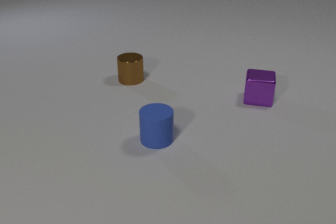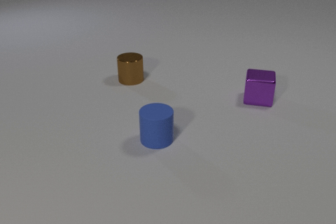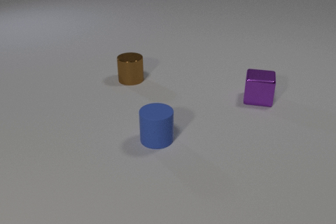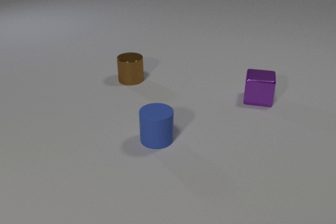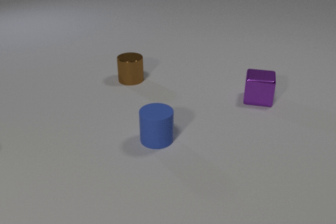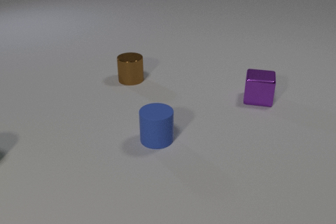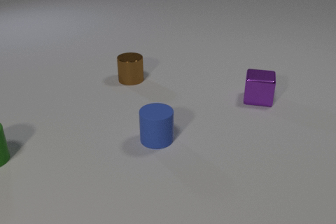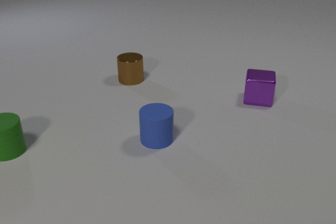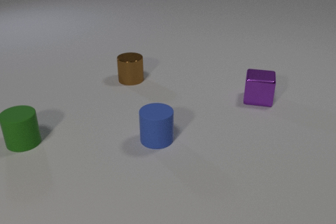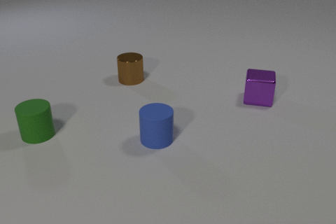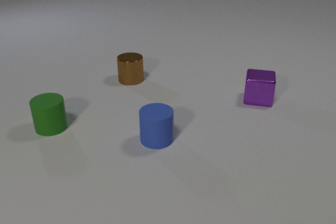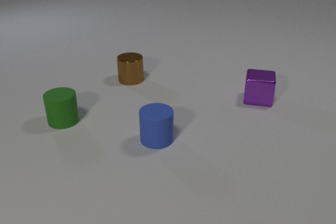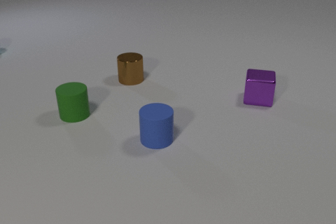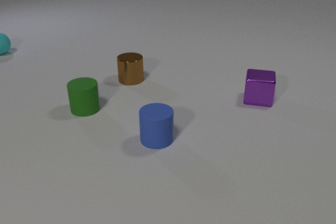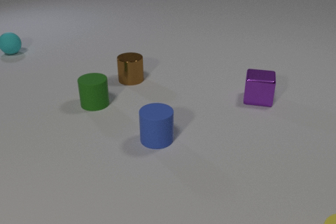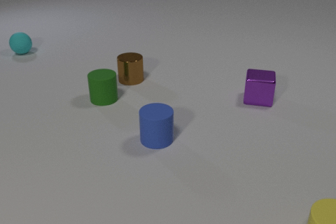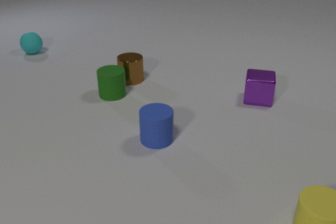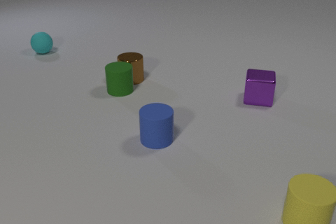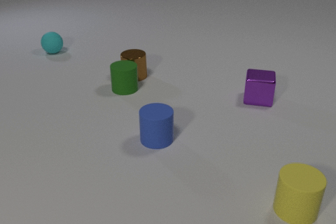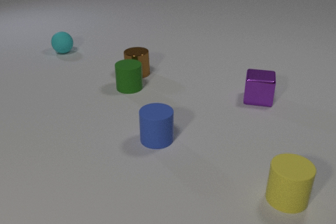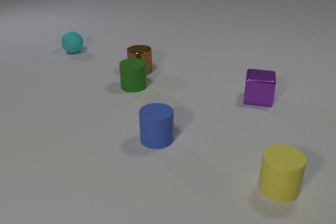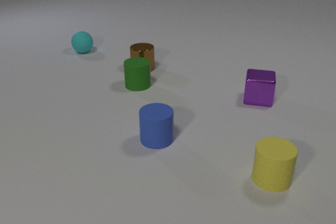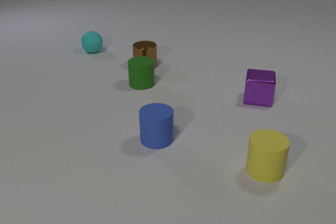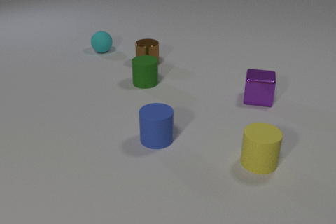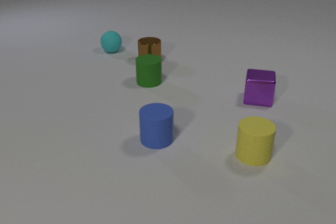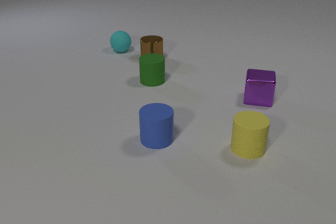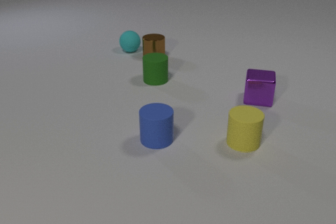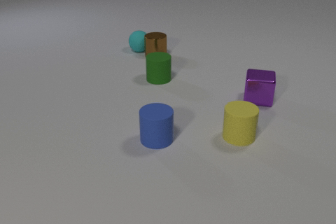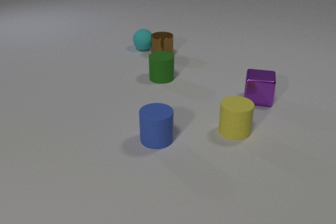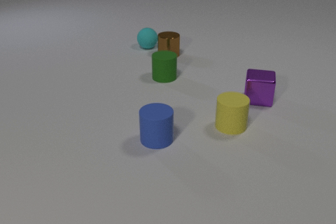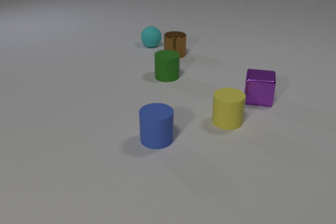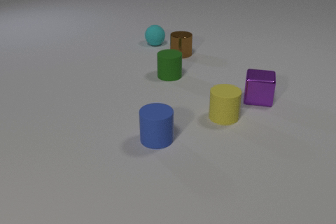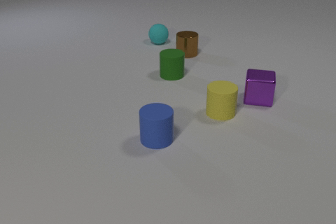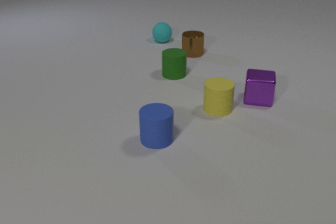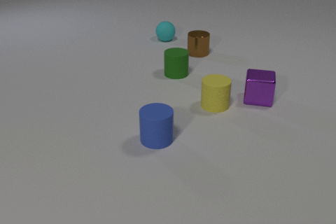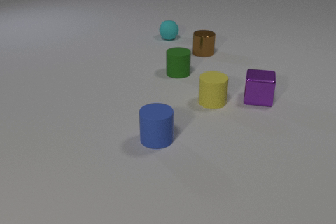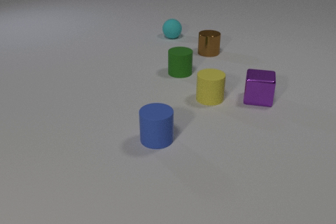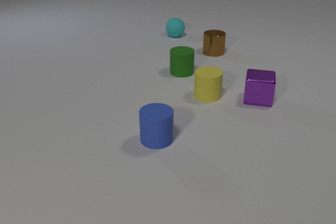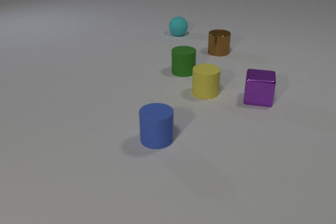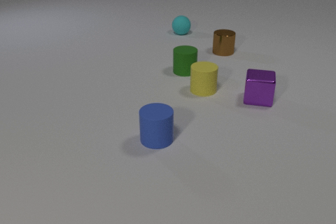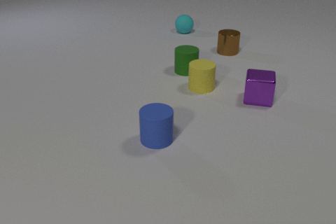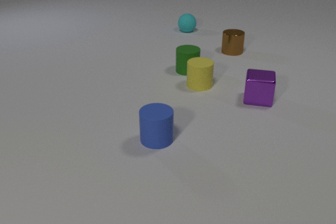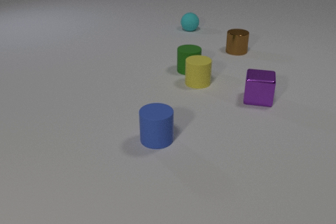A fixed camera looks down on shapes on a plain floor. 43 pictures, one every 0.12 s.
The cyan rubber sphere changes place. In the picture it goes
to the right.
The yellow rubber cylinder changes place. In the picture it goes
away from the camera.
0.00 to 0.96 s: The green rubber cylinder comes in at the left edge, slides to the right and away from the camera.
0.96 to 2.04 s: The green rubber cylinder slides to the right and away from the camera. The cyan rubber sphere comes in at the left edge, rolls to the right. The yellow rubber cylinder comes in at the bottom edge, slides away from the camera and to the left. The green rubber cylinder and the brown metal cylinder collide.
2.04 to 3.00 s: The green rubber cylinder slides to the right and away from the camera. The brown metal cylinder slides away from the camera and to the right. The cyan rubber sphere rolls to the right. The yellow rubber cylinder slides away from the camera and to the left.
3.00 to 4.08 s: The green rubber cylinder slides to the right and away from the camera. The brown metal cylinder slides to the right. The cyan rubber sphere rolls to the right and away from the camera. The yellow rubber cylinder slides away from the camera and to the left. The brown metal cylinder and the cyan rubber sphere collide.
4.08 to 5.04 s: The green rubber cylinder slides to the right and away from the camera. The brown metal cylinder slides to the right. The cyan rubber sphere rolls away from the camera and to the right. The yellow rubber cylinder slides away from the camera.
What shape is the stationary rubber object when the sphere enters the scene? cylinder.
How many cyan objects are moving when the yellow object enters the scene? 1.
Are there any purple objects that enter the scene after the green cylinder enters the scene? no.
